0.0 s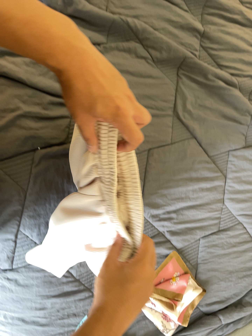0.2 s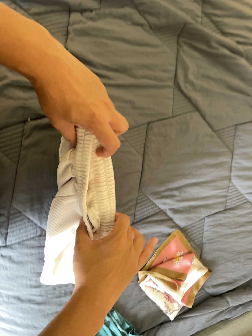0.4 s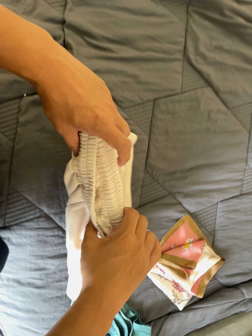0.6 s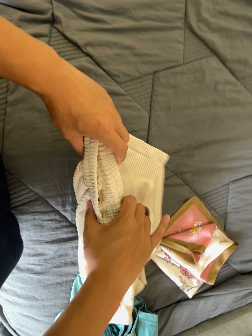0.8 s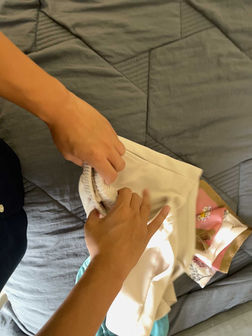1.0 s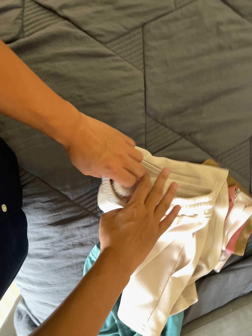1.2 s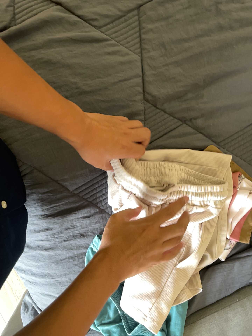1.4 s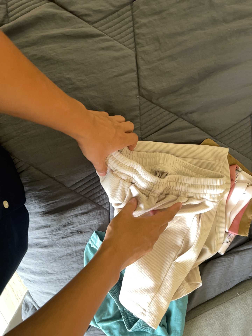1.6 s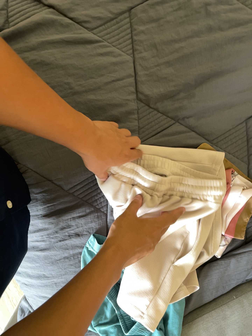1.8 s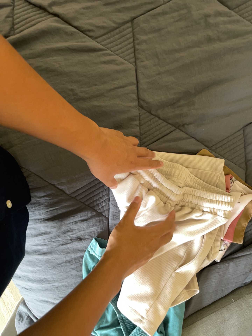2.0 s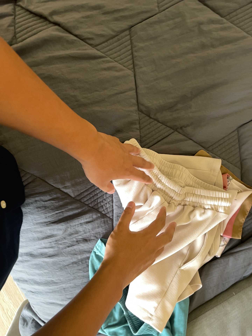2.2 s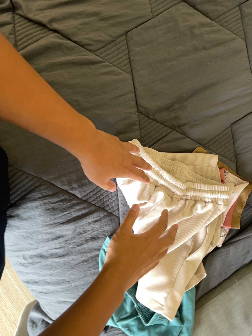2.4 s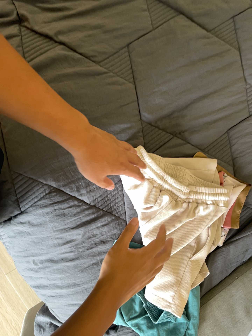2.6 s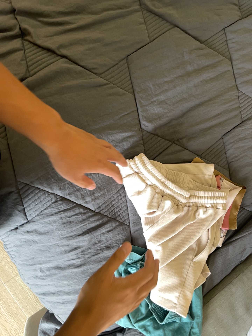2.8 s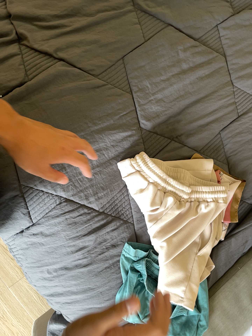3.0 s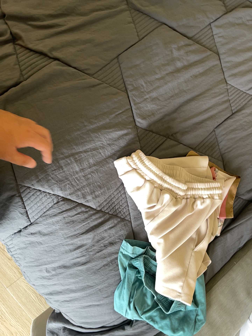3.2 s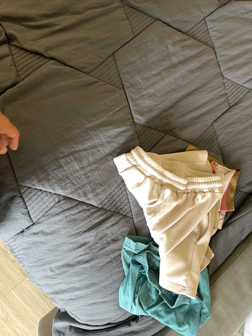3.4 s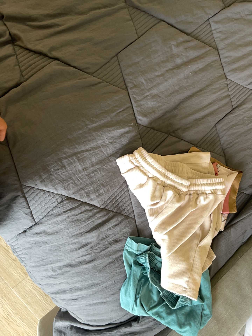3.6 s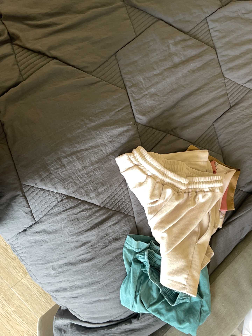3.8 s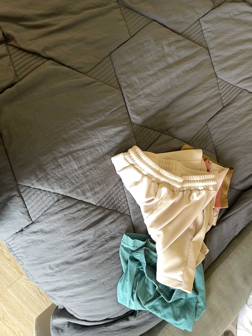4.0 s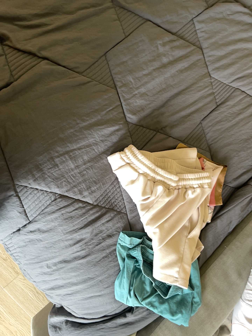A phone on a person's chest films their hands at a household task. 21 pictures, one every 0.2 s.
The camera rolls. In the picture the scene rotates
counterclockwise.
0.0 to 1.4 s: The camera pans to its left by about 20 degrees. It travels to its right, toward the bottom of its view and forward, about 36 cm. It rolls about its line of sight by about 15 degrees, and the scene rotates counterclockwise.
1.4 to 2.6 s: The camera pans to its right by about 10 degrees. It travels to its left and backward, about 20 cm.
2.6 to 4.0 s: The camera shifts only a little, or ends up much as it began.
The film runs backward here.
